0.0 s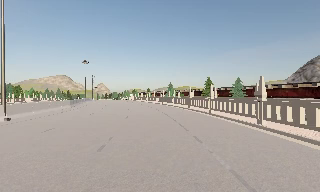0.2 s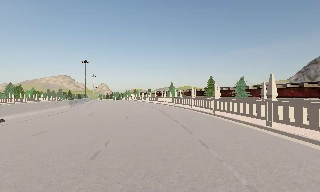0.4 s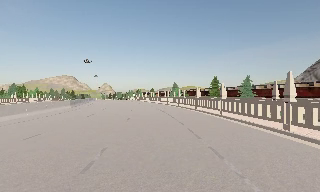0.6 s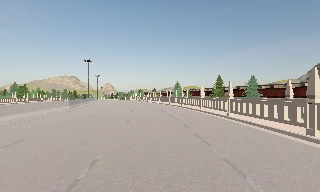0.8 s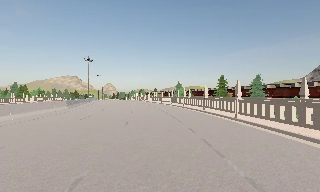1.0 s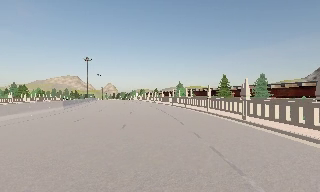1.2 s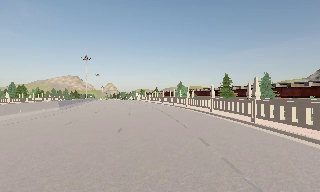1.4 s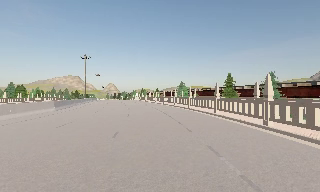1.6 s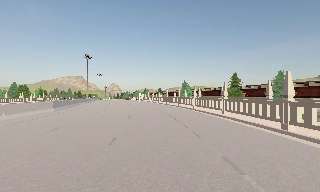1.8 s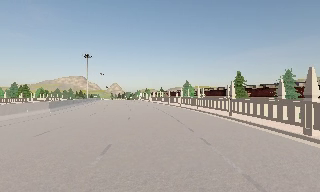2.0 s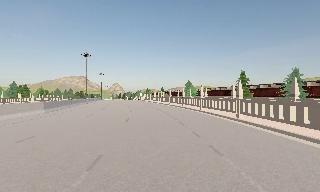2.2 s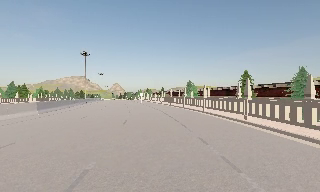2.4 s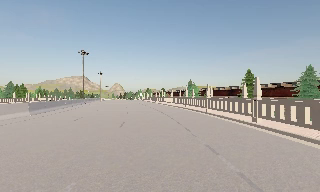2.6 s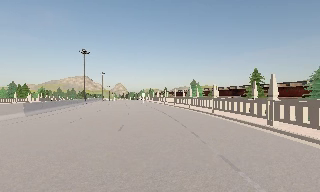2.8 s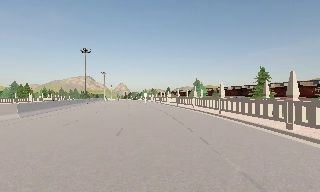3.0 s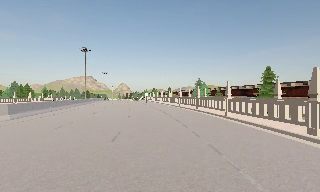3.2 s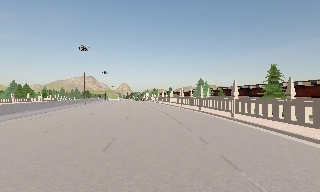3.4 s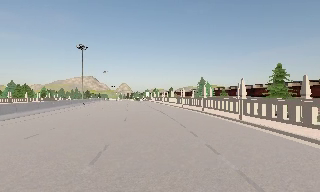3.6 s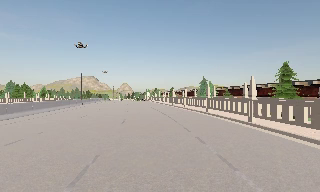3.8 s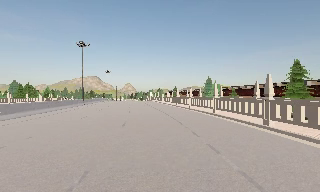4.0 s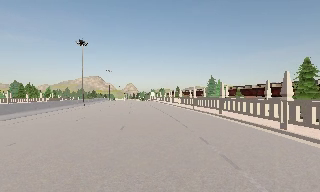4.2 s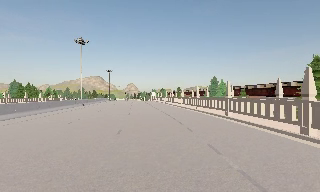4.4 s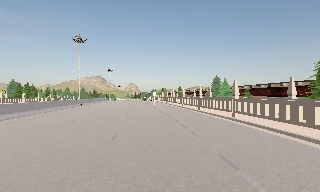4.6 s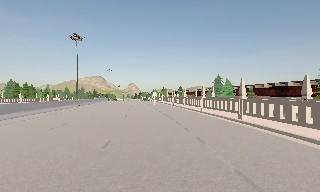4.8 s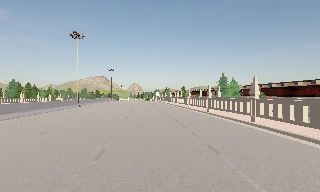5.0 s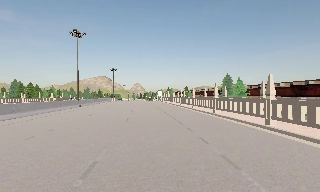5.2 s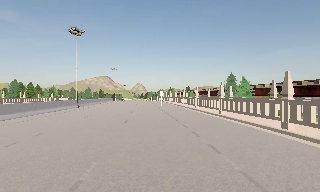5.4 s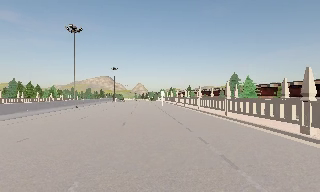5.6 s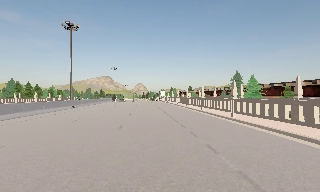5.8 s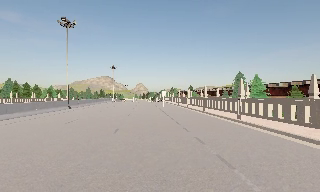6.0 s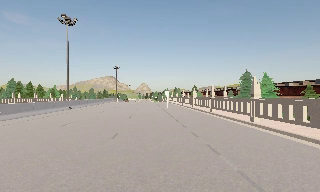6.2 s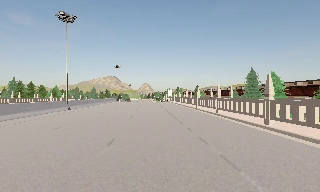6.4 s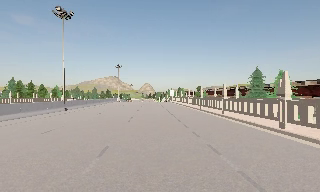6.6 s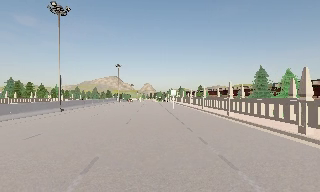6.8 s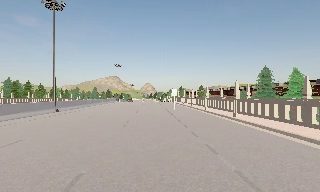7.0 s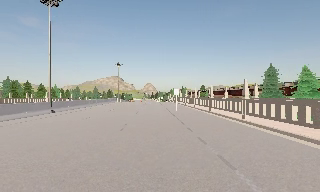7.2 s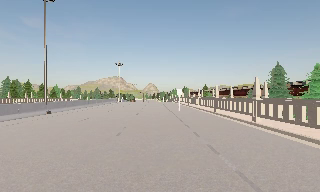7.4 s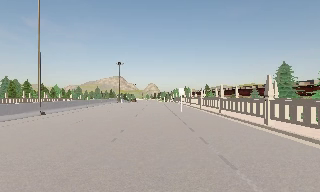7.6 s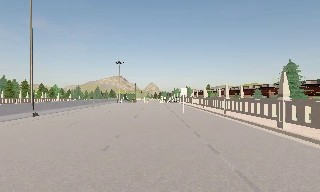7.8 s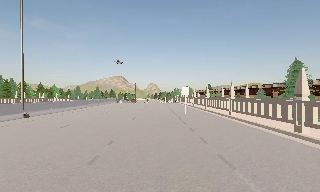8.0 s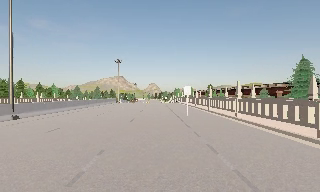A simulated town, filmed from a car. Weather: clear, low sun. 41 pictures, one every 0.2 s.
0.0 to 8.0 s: The camera pans to its left, which is counterclockwise from overhead, by about 20 degrees. It travels forward, about 40 m, so what stands in front looms larger.
The film runs forward here.
